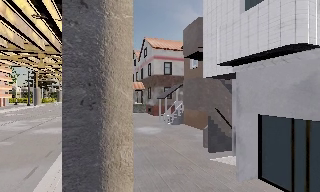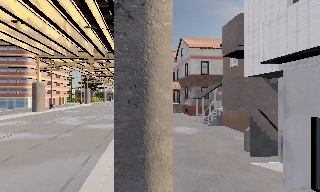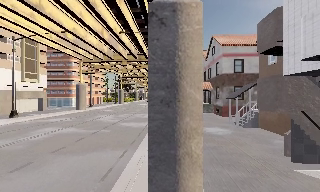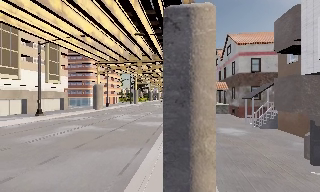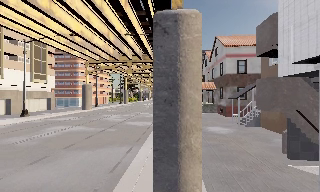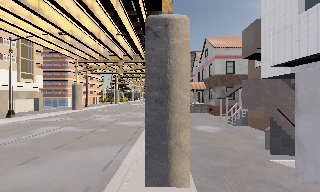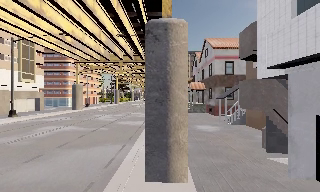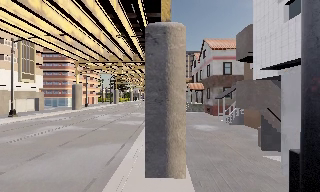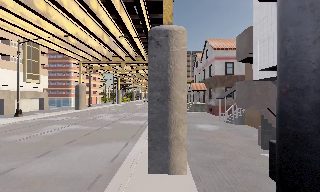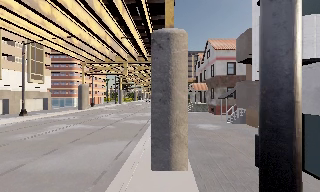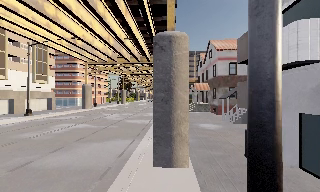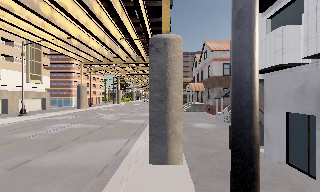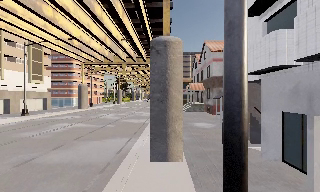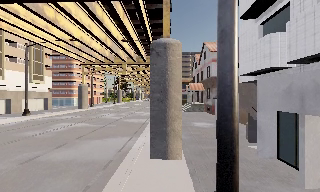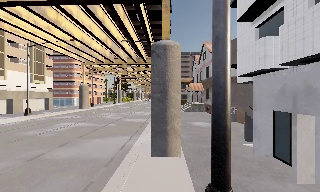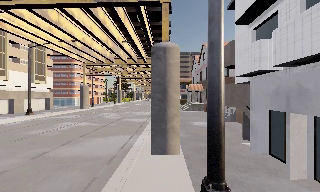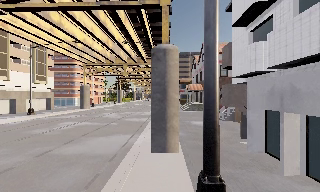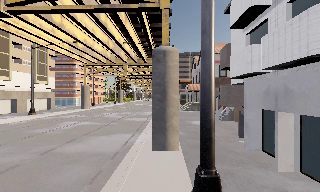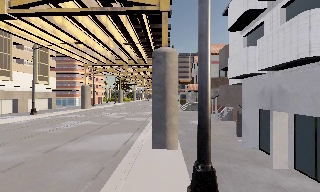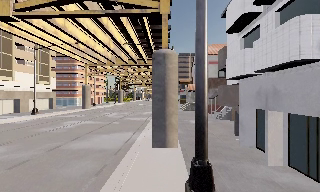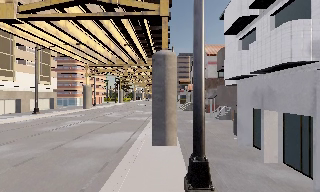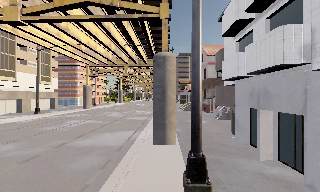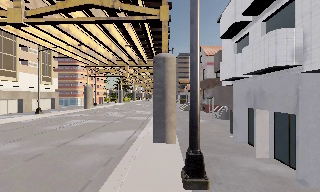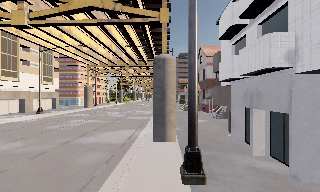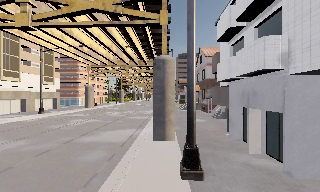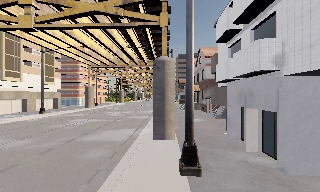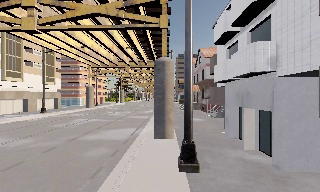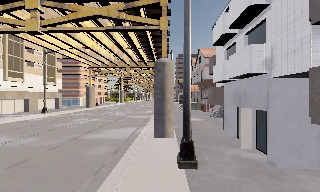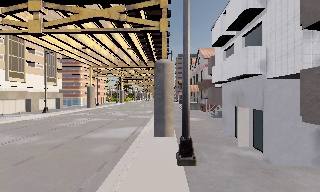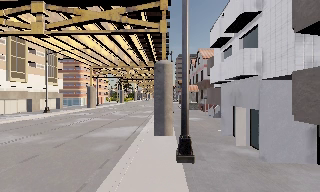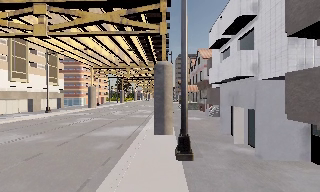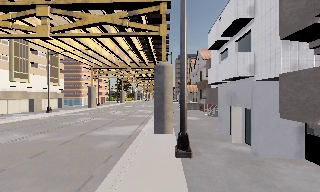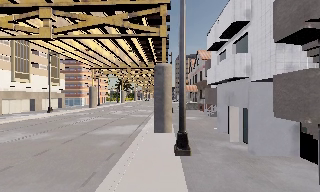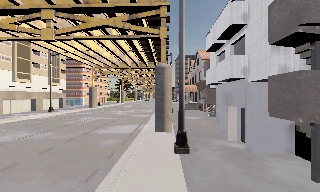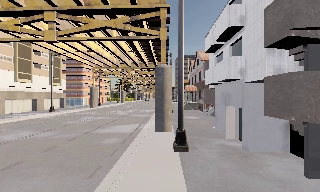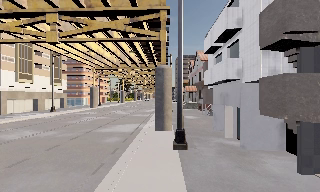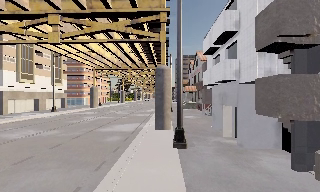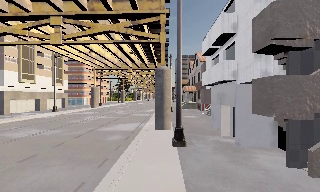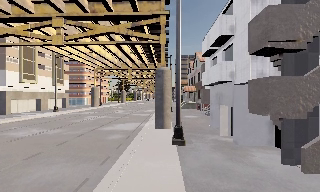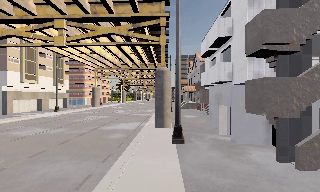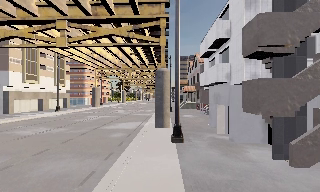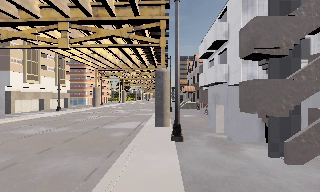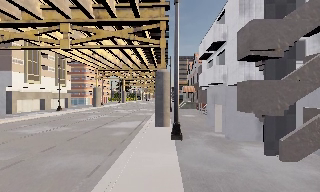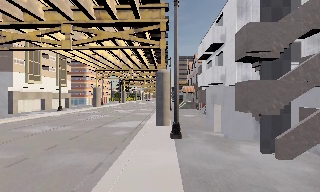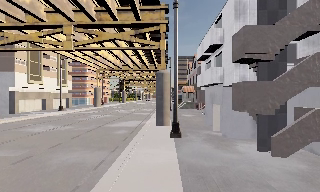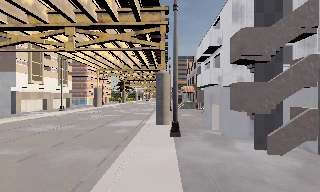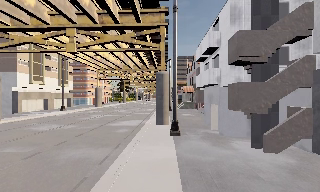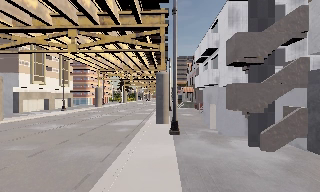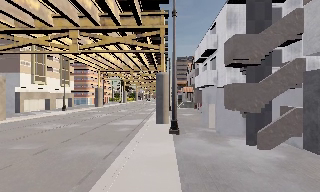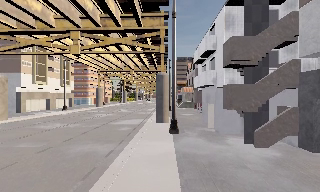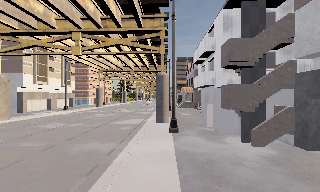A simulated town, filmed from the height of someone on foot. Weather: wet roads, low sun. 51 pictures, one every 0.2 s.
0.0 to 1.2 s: The camera swings to its left by about 20 degrees, and the scene slides to the right. It travels backward, about 1.5 m, so what stands in front gets smaller.
1.2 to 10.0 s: The camera travels backward, about 11 m, so what stands in front gets smaller.
The film runs backward here.
